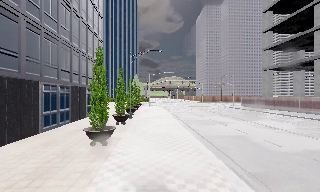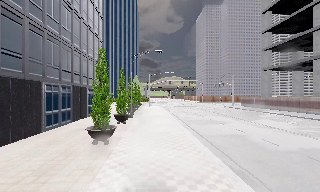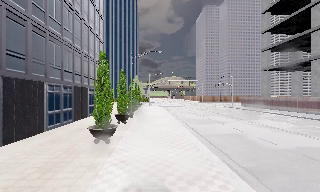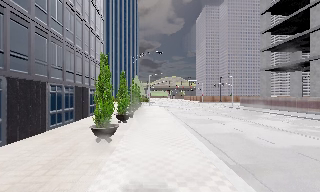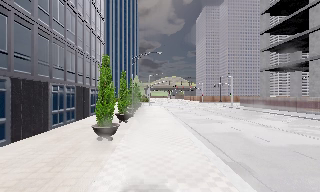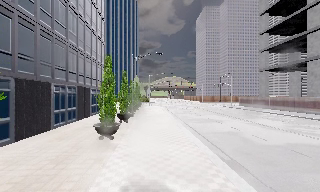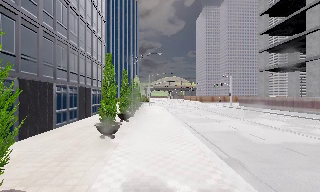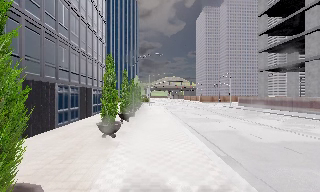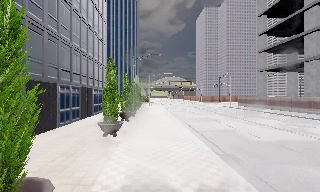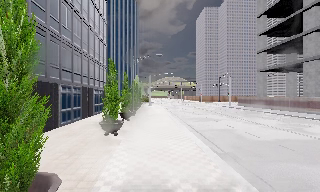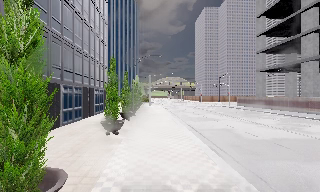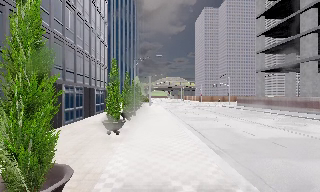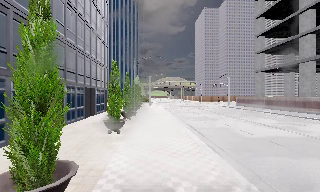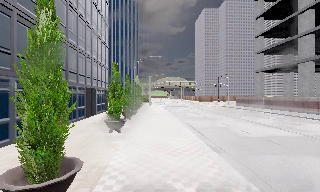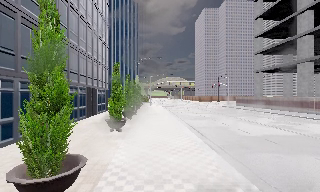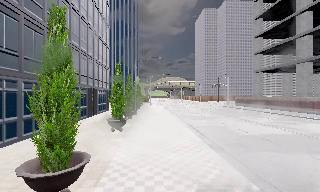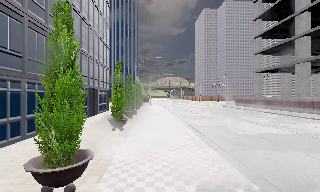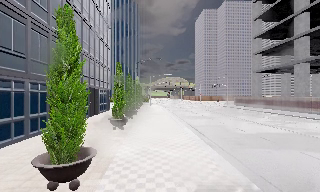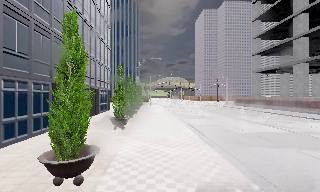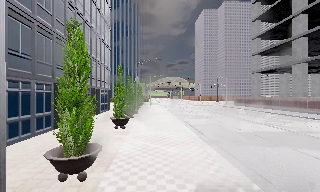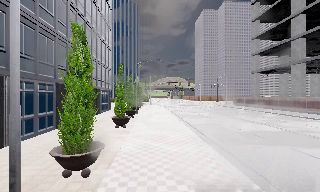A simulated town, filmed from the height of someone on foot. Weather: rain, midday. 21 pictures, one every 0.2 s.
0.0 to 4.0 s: The camera travels backward, about 4.5 m, so what stands in front gets smaller.
The film runs backward here.
